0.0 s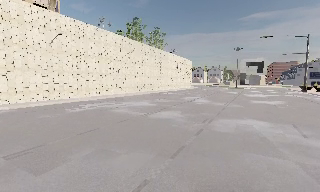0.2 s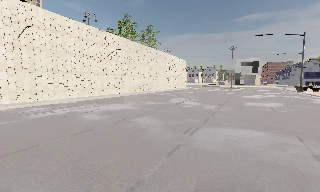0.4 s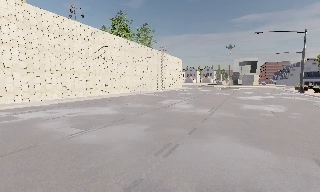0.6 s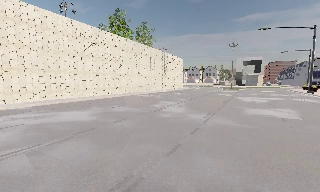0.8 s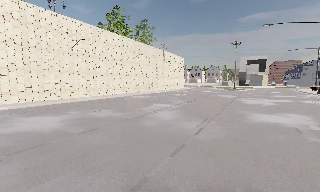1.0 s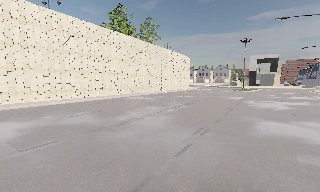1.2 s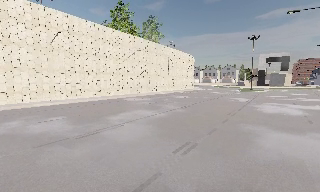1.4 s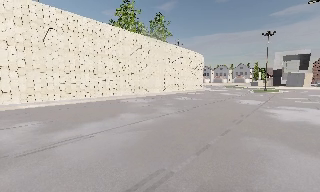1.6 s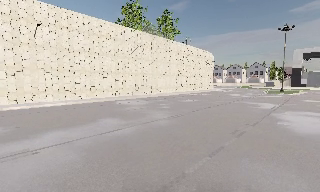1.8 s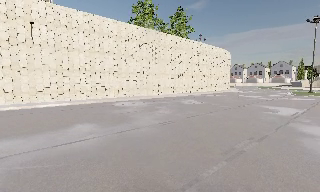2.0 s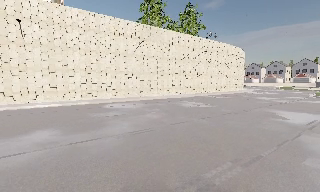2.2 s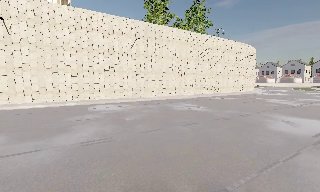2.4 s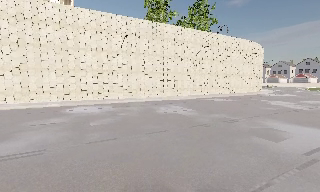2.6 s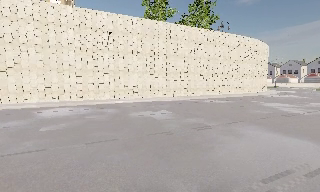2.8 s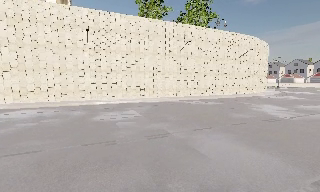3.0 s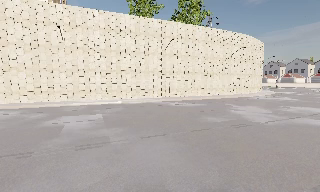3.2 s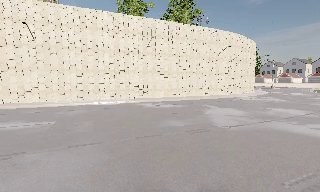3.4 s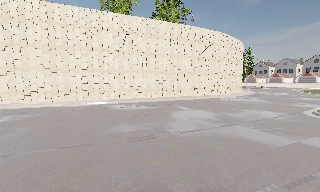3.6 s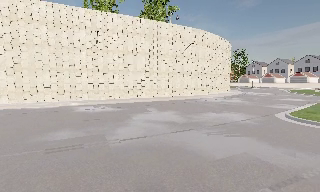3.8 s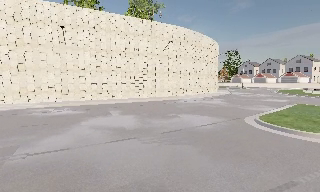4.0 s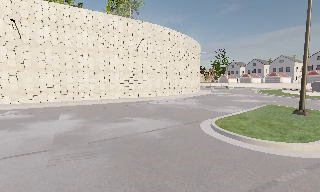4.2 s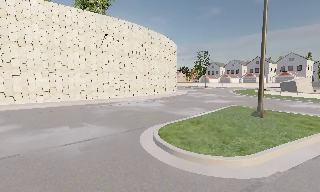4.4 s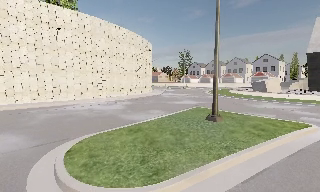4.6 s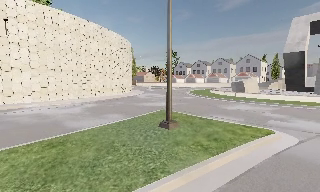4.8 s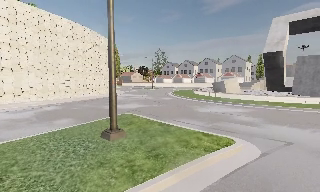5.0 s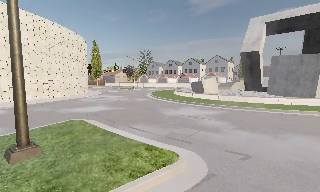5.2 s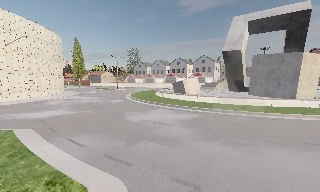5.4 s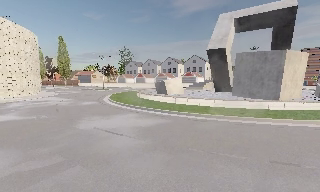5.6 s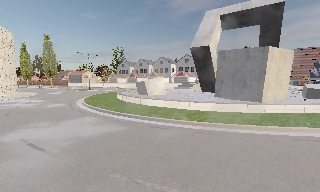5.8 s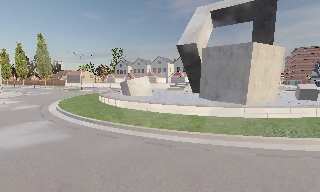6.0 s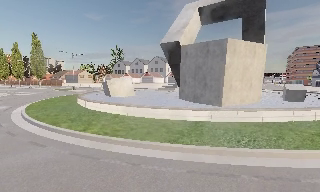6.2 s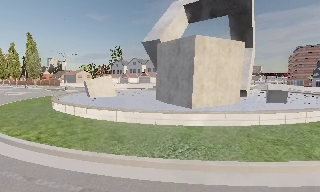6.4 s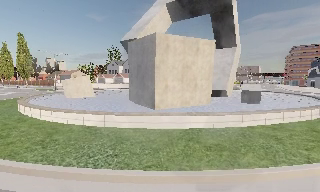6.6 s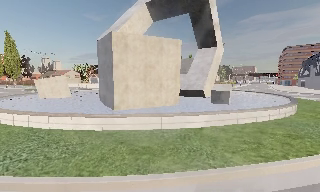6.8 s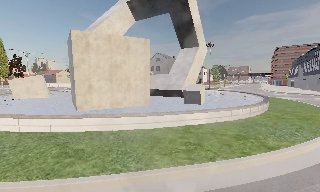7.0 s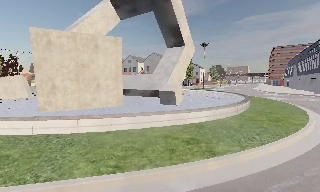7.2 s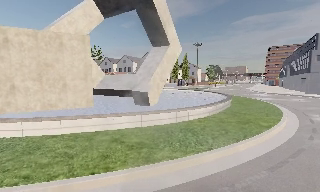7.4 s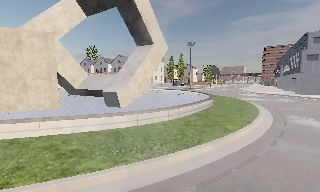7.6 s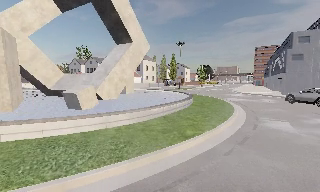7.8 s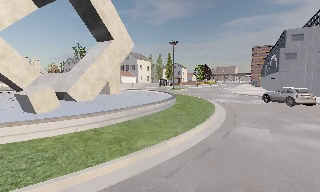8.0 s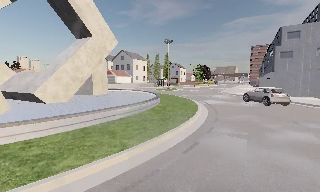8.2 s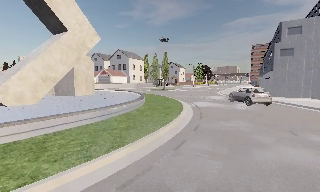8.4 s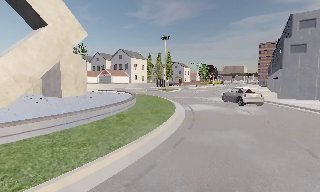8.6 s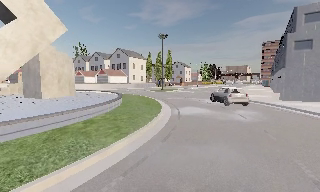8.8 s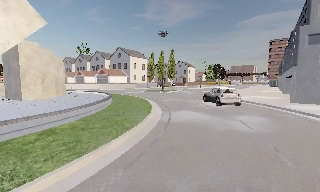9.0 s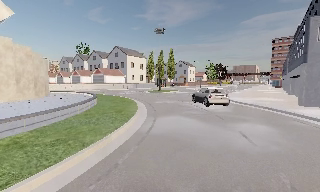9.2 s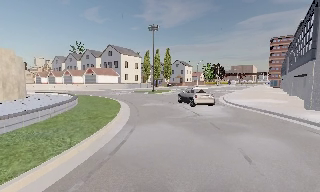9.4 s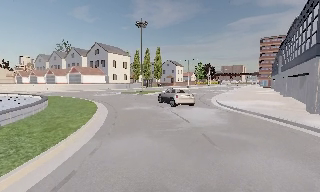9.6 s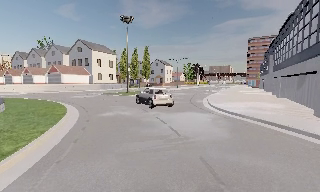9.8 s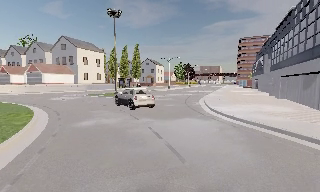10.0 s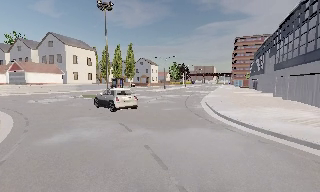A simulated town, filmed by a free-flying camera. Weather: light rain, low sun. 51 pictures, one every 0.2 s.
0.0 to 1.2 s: The camera travels forward and to its right, about 12 m, so what stands in front looms larger.
1.2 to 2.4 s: The camera pans to its left, which is counterclockwise from overhead, by about 25 degrees. It travels to its right and forward, about 12 m.
2.4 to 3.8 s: The camera travels to its right and forward, about 16 m, so close, fixed things drift to the left.
3.8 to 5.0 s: The scene slides to the left, as the camera pans about 25 degrees to its right. It travels to its right and forward, about 13 m, so close, fixed things drift to the left.
5.0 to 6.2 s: The camera travels to its right and forward, about 13 m, so close, fixed things drift to the left.
6.2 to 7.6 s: The camera travels to its right, about 12 m, so close, fixed things drift to the left.
7.6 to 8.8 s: The camera travels forward and to its right, about 11 m, so what stands in front looms larger.
8.8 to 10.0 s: The scene slides to the left, as the camera pans about 10 degrees to its right. It travels forward, about 11 m, so what stands in front looms larger.
The film runs forward here.
